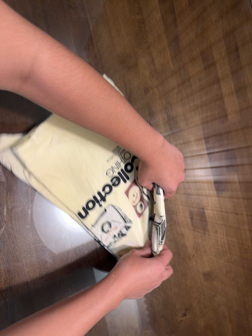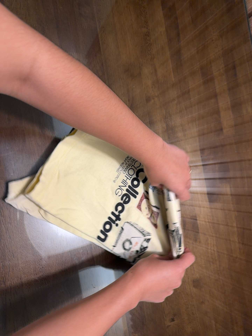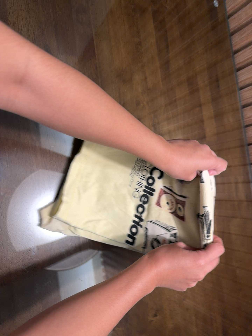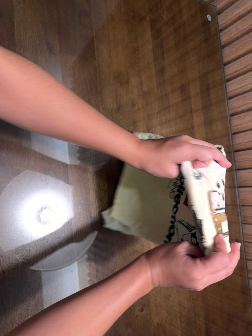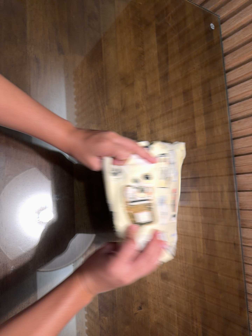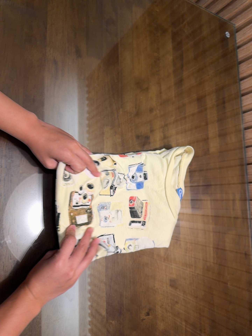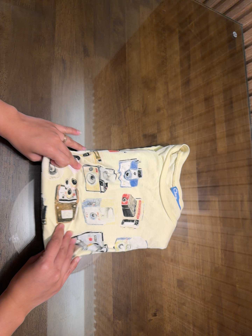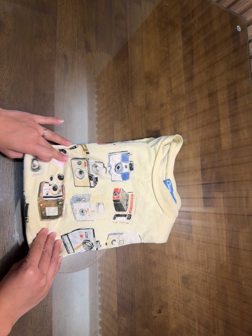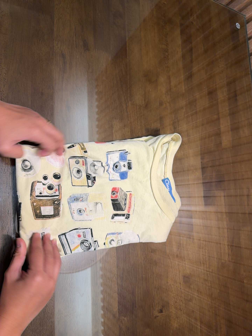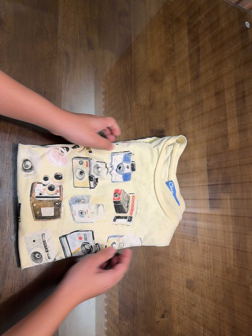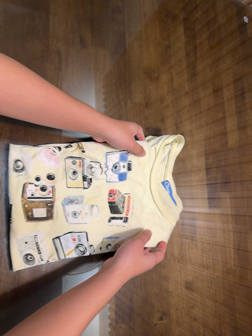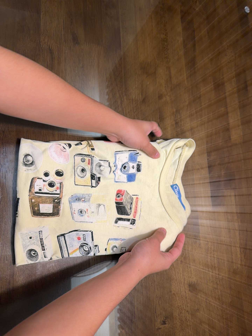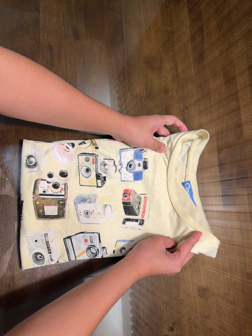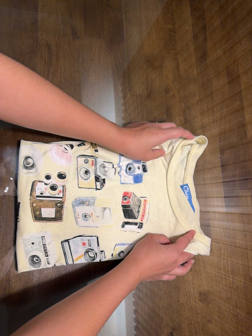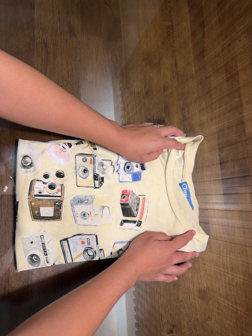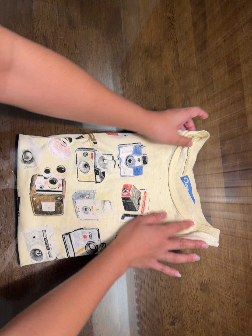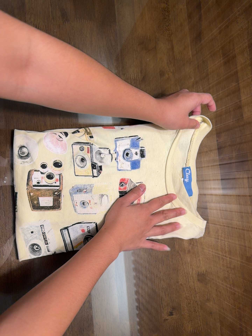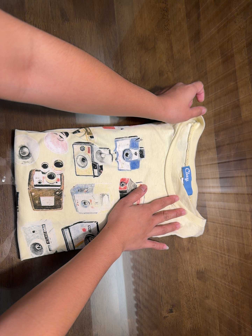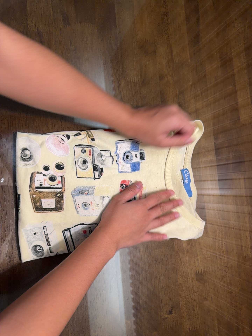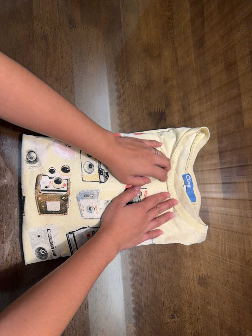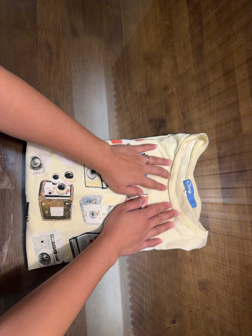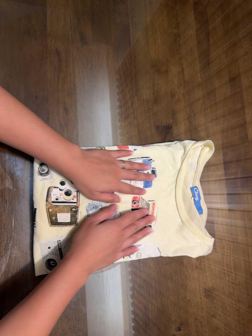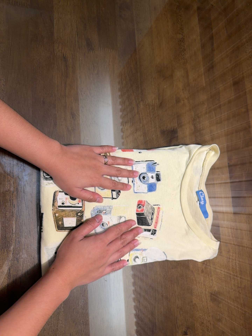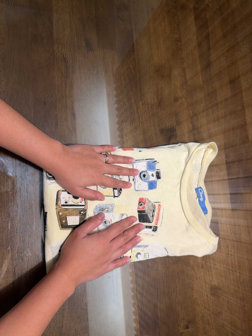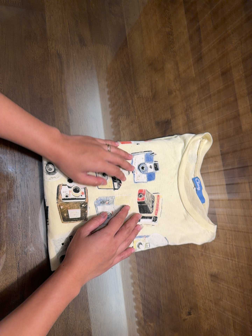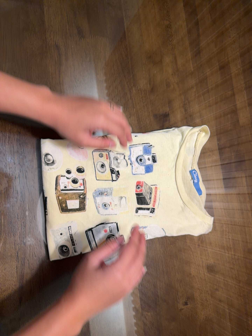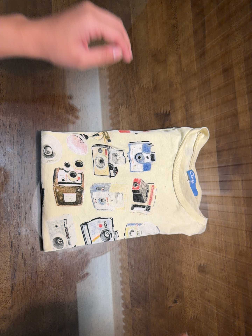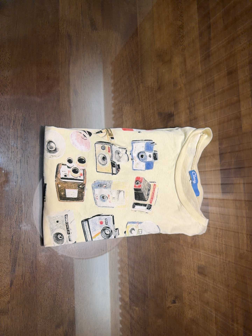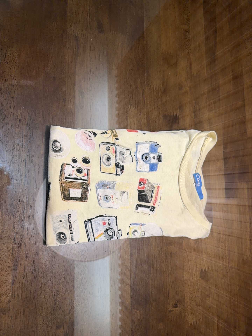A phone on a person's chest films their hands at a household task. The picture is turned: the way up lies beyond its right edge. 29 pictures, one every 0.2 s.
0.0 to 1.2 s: The camera travels toward the bottom of its view, backward and to its left, about 14 cm. Its aim tips toward the top of its view by about 10 degrees. It rolls about its line of sight by about 10 degrees, and the scene rotates clockwise.
1.2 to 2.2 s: The camera travels to its right, about 7 cm.
2.2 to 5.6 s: The camera shifts only a little, or ends up much as it began.
The film runs forward here.
